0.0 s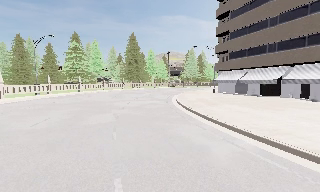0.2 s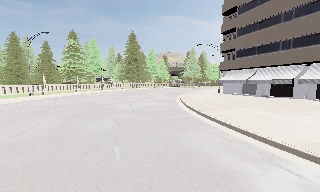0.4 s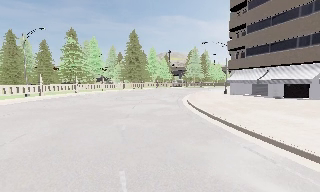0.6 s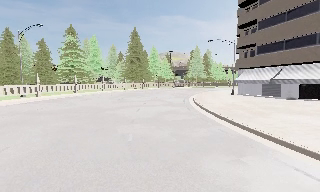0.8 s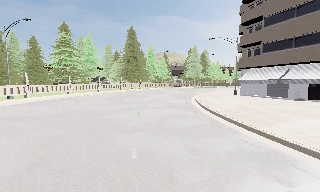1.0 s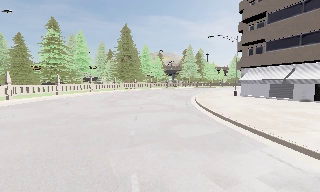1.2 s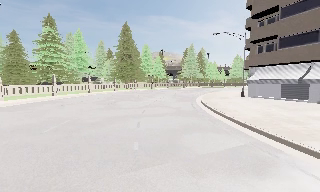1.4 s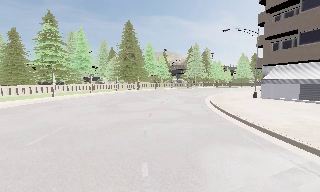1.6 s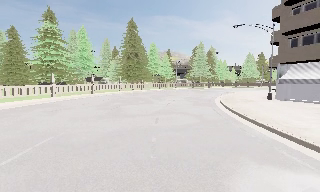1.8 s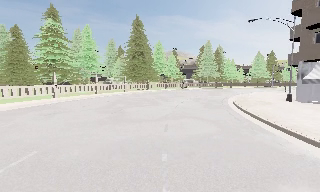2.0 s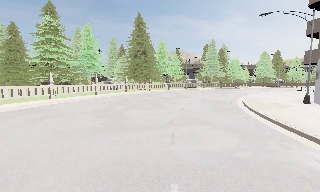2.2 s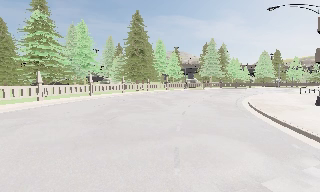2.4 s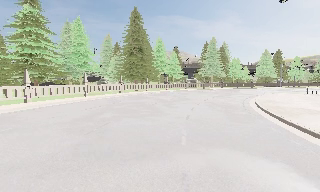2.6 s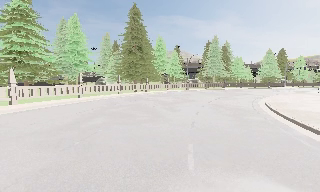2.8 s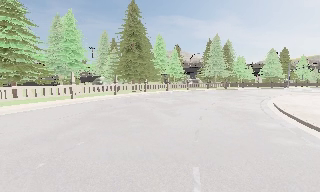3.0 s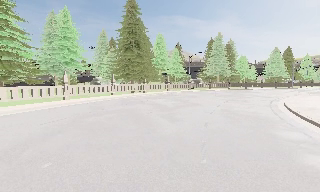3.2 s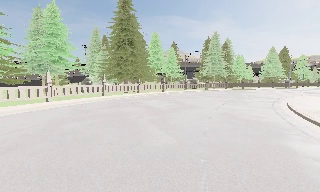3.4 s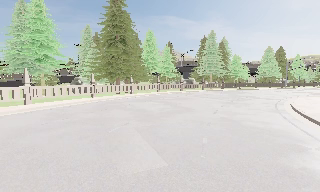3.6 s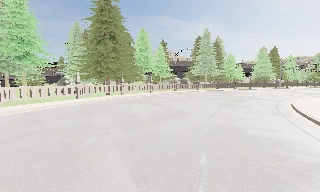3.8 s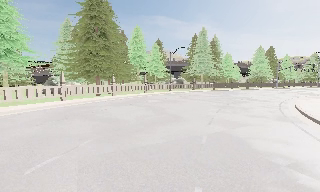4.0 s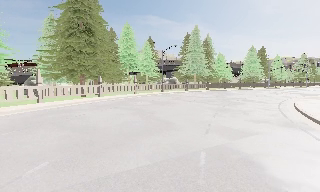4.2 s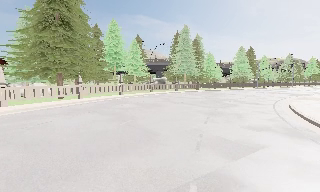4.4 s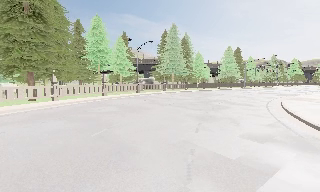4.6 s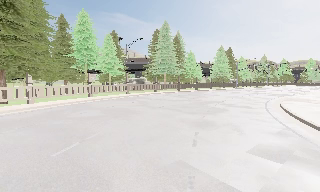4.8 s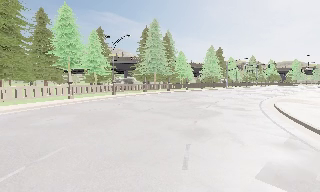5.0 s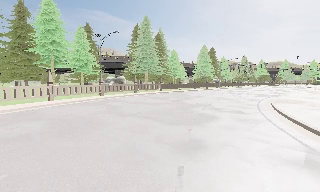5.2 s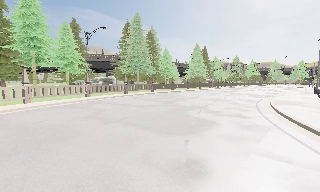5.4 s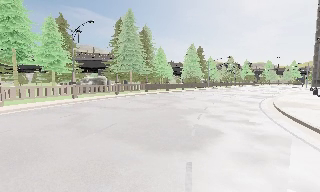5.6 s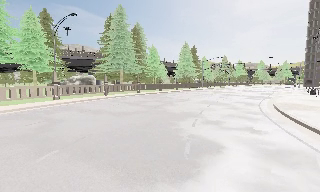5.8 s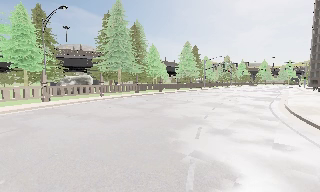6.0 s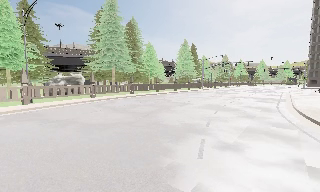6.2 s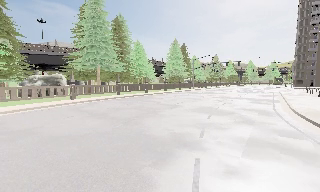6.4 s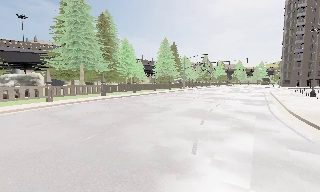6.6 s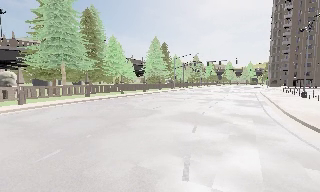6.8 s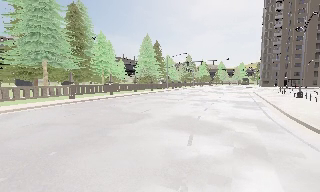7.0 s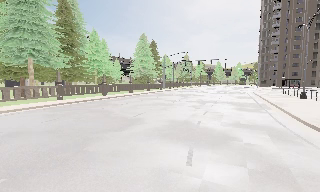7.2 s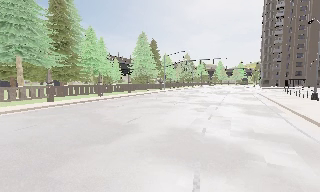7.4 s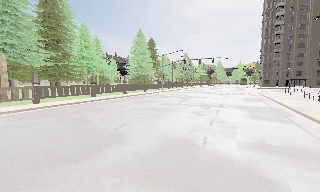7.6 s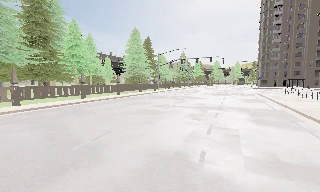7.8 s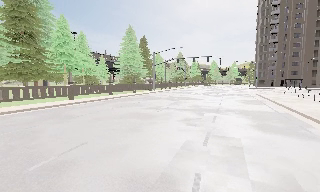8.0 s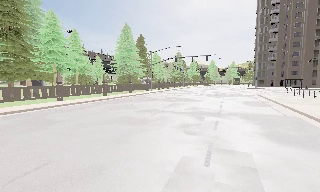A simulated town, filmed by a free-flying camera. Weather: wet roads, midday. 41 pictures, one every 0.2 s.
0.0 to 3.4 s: The camera travels forward, about 20 m, so what stands in front looms larger.
3.4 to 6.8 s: The camera swings to its right by about 40 degrees, and the scene slides to the left. It travels forward, about 25 m.
6.8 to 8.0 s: The camera travels forward, about 7 m, so what stands in front looms larger.
The film runs forward here.
